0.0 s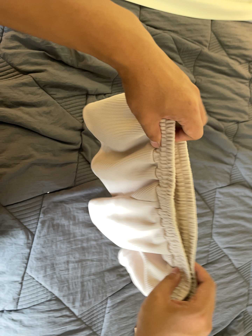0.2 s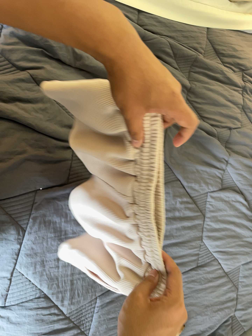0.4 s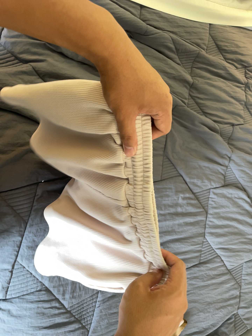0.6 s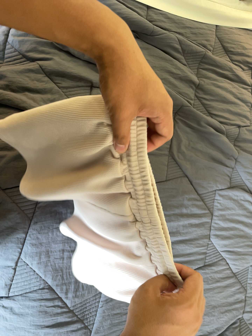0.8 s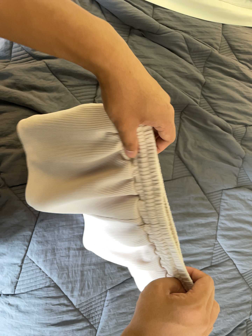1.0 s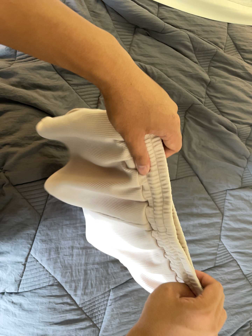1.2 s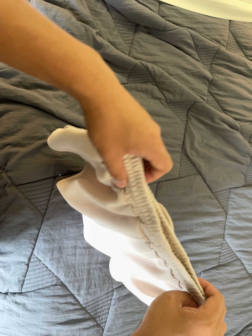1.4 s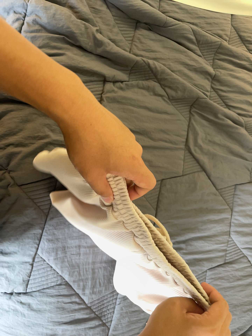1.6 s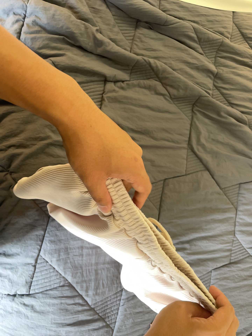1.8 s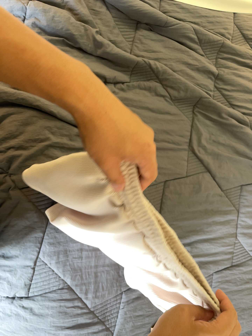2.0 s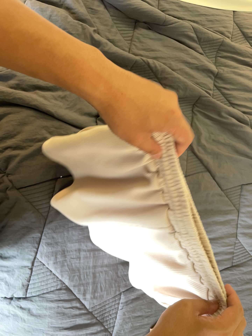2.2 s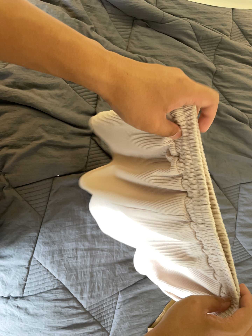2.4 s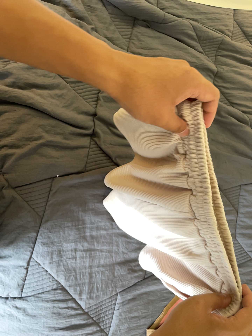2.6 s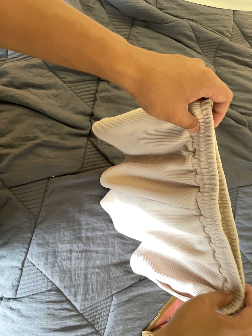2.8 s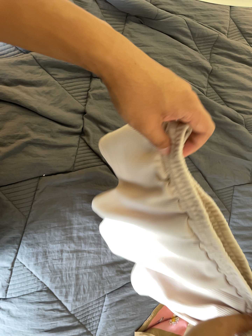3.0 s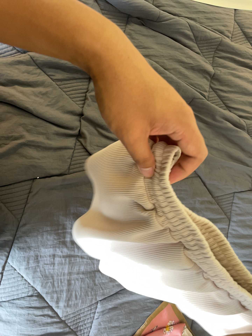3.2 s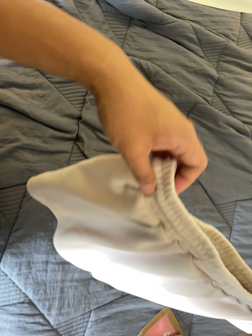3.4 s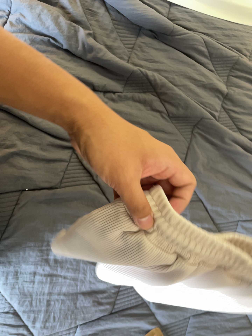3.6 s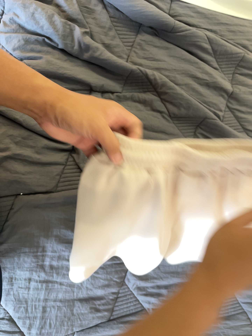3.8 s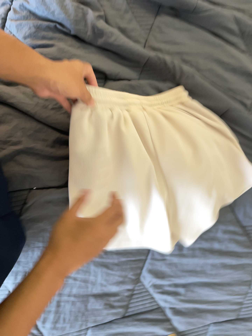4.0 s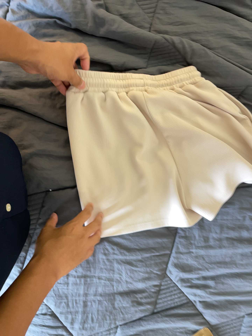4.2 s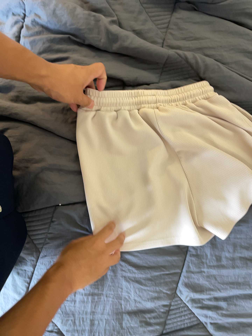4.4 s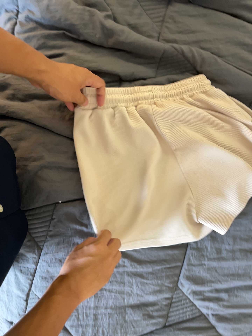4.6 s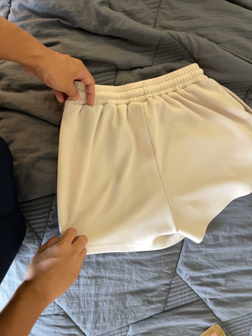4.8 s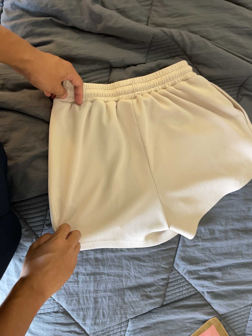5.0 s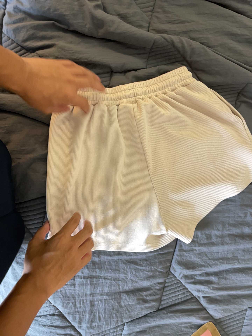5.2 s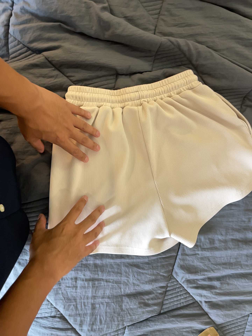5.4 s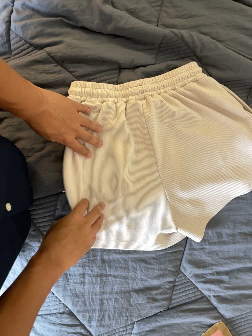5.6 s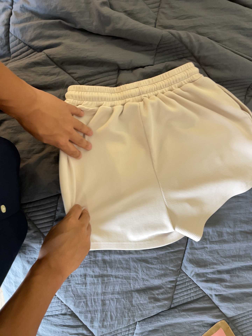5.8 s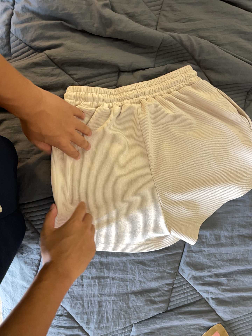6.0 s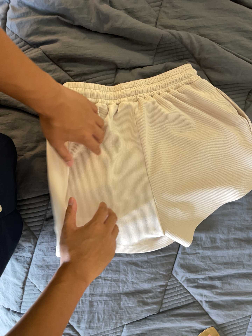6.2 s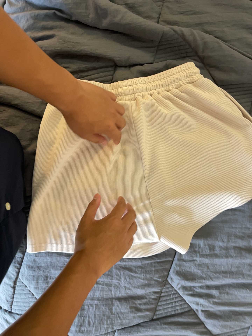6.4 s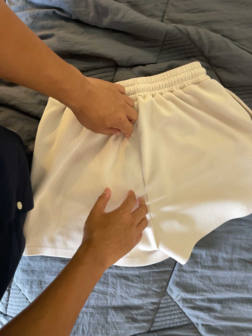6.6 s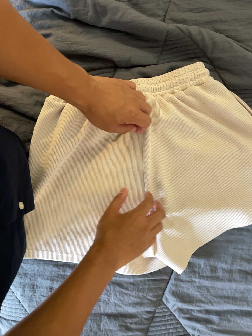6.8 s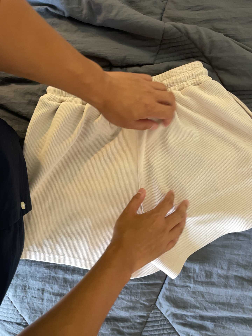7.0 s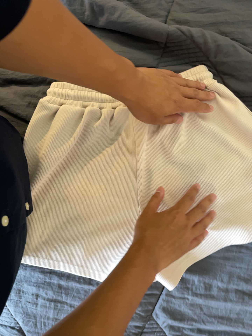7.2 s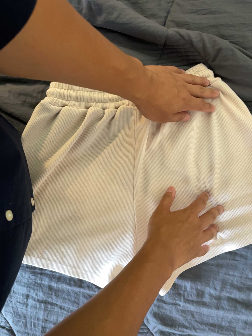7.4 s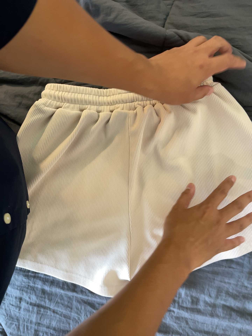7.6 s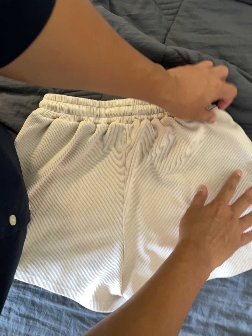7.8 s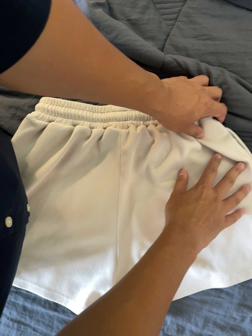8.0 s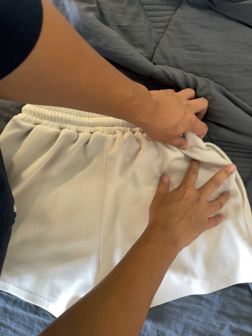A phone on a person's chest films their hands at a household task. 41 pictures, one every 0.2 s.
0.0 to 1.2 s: The camera travels toward the bottom of its view, about 7 cm.
1.2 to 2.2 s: The camera shifts only a little, or ends up much as it began.
2.2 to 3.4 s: The camera travels to its right, forward and toward the top of its view, about 12 cm.
3.4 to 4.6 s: The camera swings to its left by about 15 degrees, and the scene slides to the right. It travels forward, toward the top of its view and to its right, about 12 cm, so what stands in front looms larger.
4.6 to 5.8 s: The camera shifts only a little, or ends up much as it began.
5.8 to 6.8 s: The camera pans to its left by about 10 degrees. It travels to its right and forward, about 16 cm.
6.8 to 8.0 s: The camera travels to its right and toward the top of its view, about 12 cm, so close, fixed things drift to the left. It rolls about its line of sight by about 10 degrees, and the scene rotates clockwise.
The film runs forward here.
